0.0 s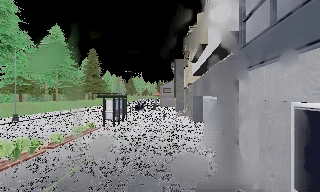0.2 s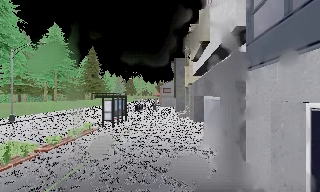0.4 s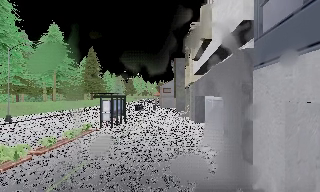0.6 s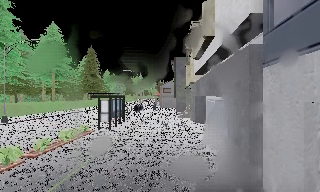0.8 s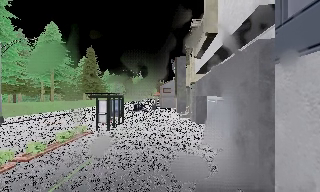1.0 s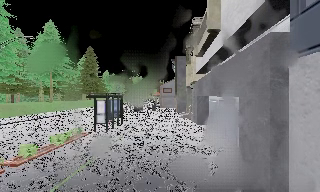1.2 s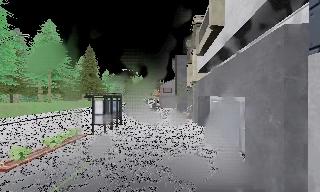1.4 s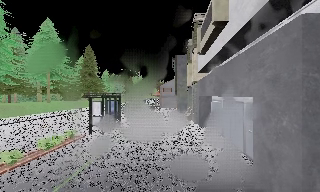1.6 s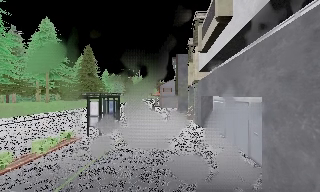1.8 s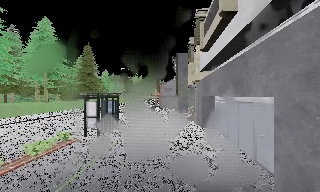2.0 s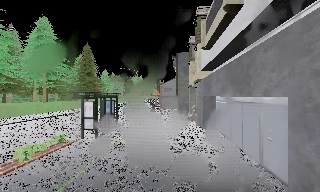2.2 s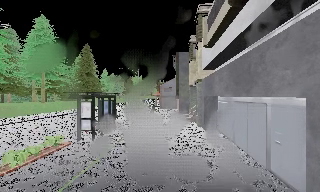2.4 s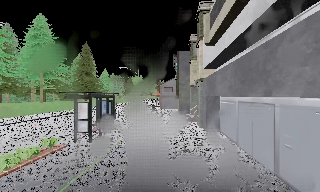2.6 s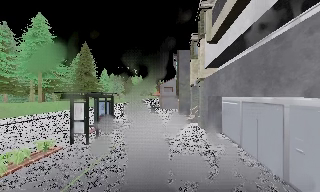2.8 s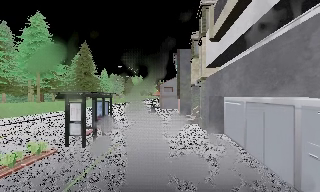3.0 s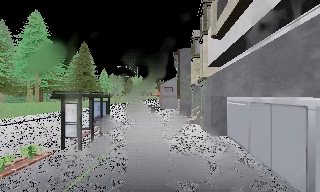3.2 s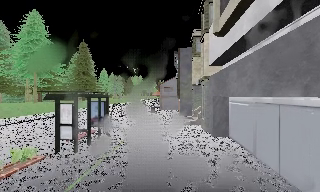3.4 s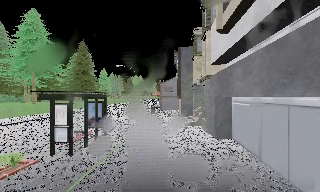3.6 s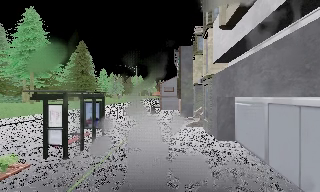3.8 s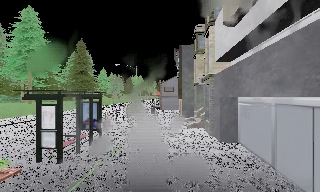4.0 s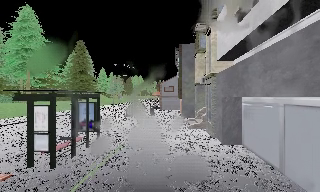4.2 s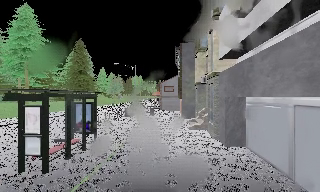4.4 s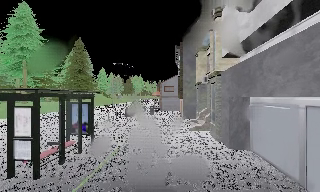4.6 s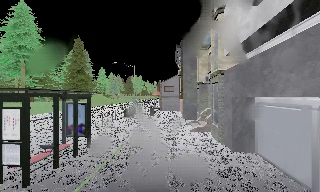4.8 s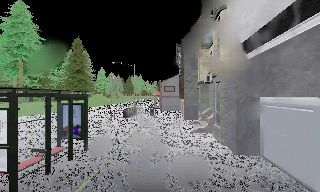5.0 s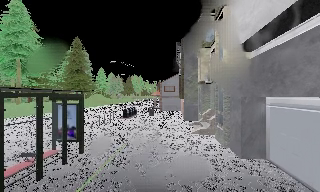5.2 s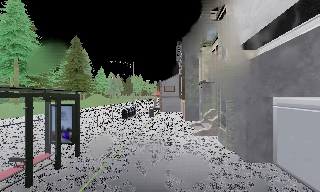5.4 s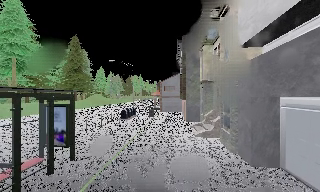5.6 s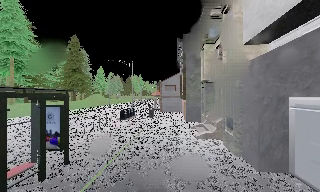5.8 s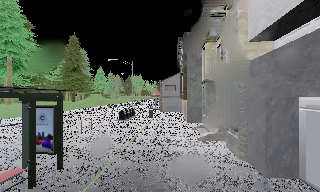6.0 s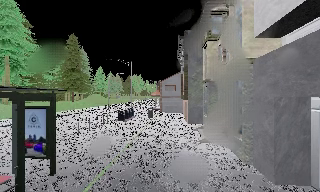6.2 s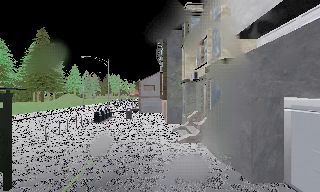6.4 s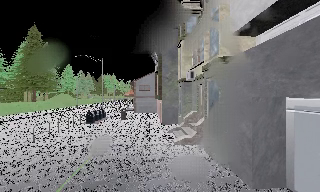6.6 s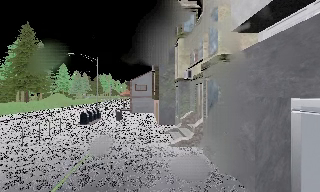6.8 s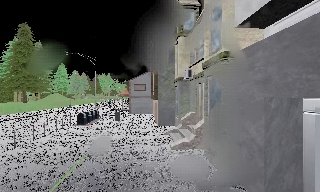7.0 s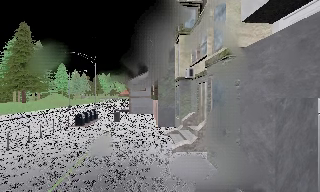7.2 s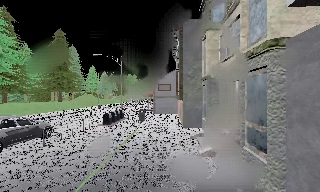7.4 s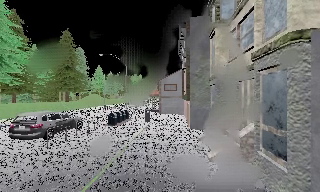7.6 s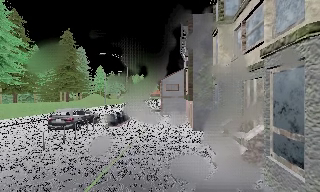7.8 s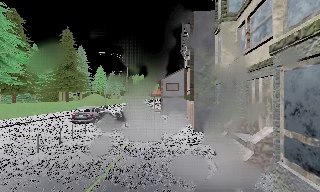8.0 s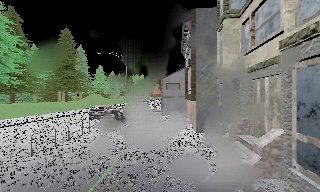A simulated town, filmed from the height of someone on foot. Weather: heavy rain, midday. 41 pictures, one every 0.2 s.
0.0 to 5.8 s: The camera travels forward, about 11 m, so what stands in front looms larger.
5.8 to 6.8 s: The camera pans to its right, which is clockwise from overhead, by about 10 degrees. It travels forward, about 2 m, so what stands in front looms larger.
6.8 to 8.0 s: The scene slides to the right, as the camera pans about 10 degrees to its left. It travels forward, about 2 m, so what stands in front looms larger.
The film runs forward here.
